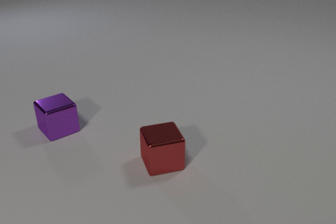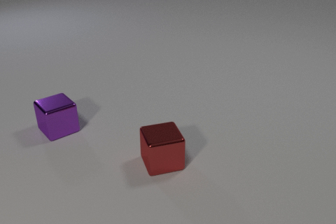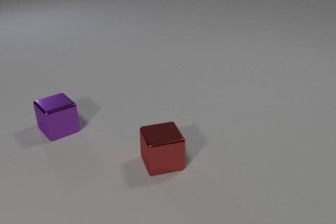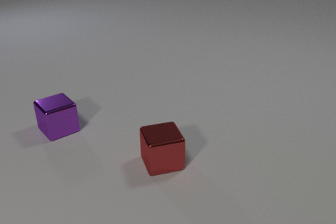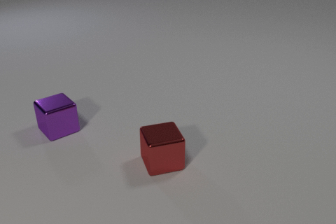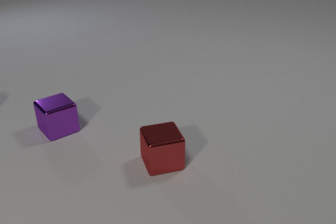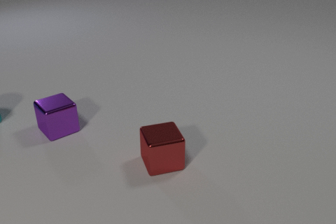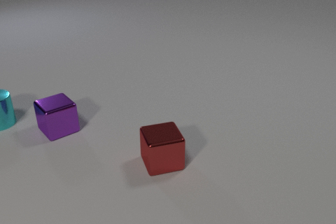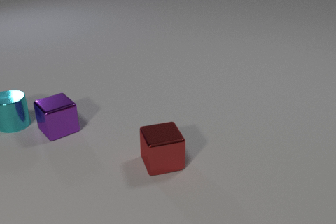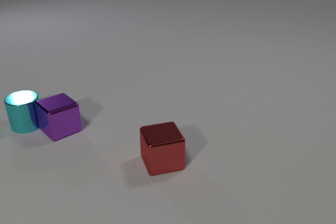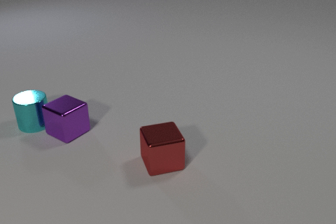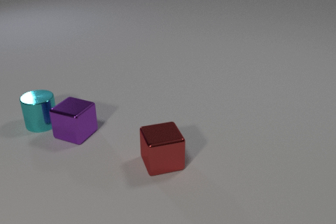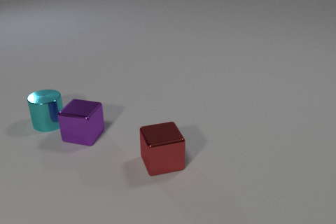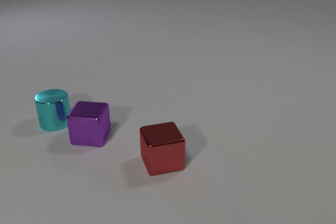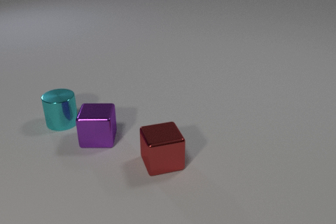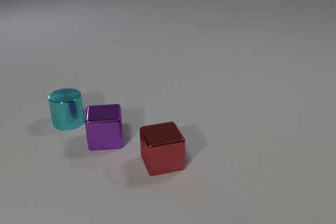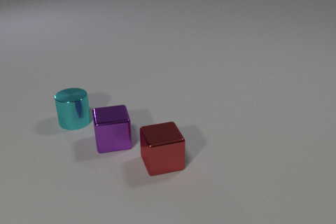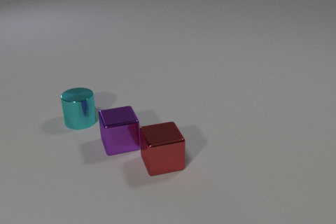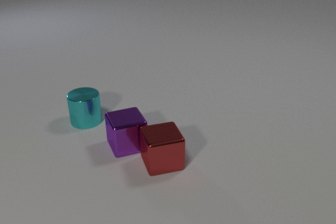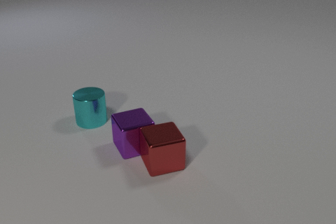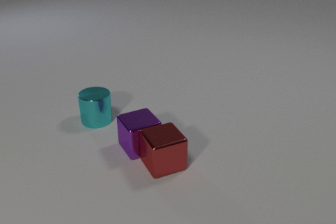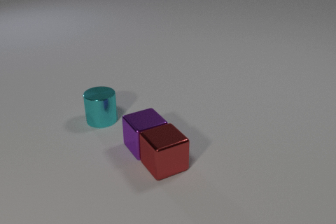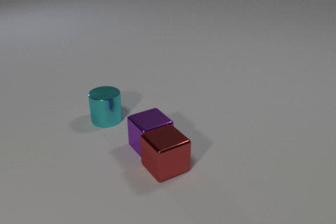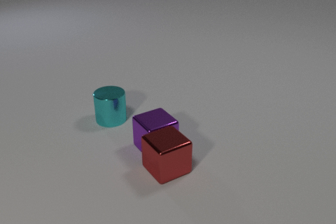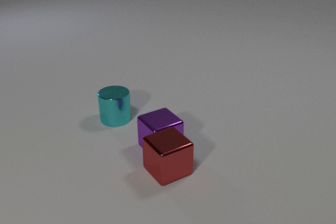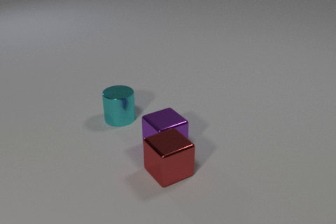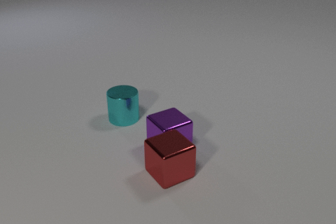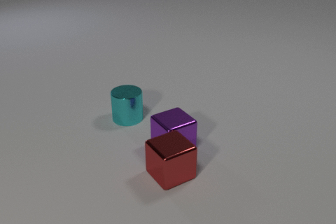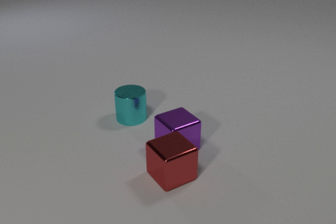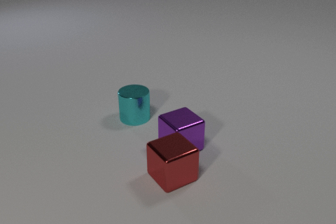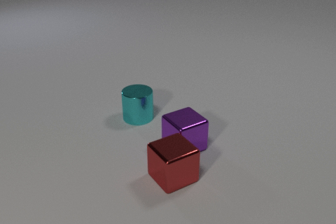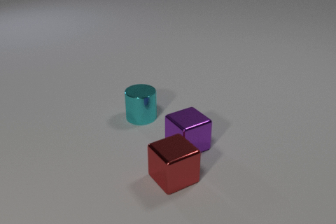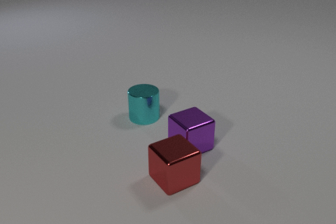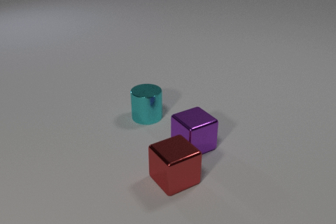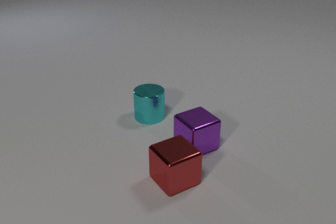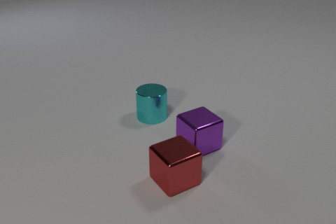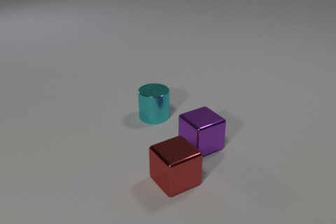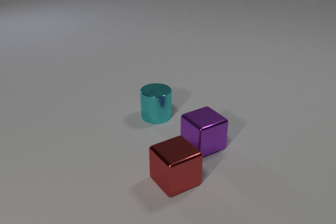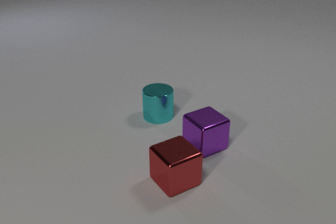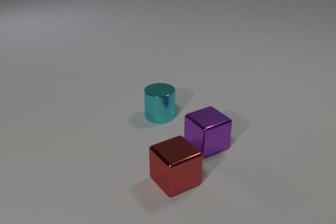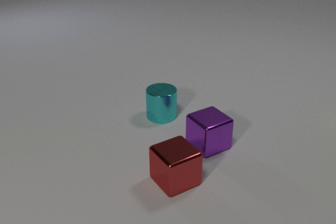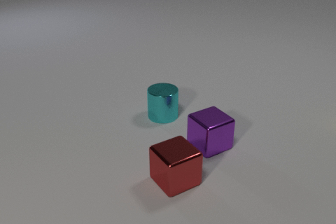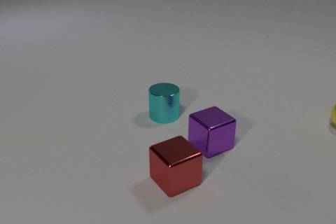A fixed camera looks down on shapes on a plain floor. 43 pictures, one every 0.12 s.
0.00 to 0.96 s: The cyan metal cylinder comes in at the left edge, slides to the right and toward the camera.
0.96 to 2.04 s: The cyan metal cylinder slides to the right. The purple metal cube slides to the right and toward the camera, spins so that its near face slides to the right, counterclockwise seen from above. The cyan metal cylinder and the purple metal cube collide.
2.04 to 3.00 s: The cyan metal cylinder slides to the right. The purple metal cube slides to the right. The red metal cube slides toward the camera. The purple metal cube and the red metal cube collide.
3.00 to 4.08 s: The cyan metal cylinder slides to the right. The purple metal cube slides to the right. The red metal cube slides toward the camera.
4.08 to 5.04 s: The cyan metal cylinder slides to the right. The purple metal cube slides to the right. The yellow metal sphere comes in at the right edge.
What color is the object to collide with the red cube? purple.
What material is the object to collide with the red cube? metal.
How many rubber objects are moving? 0.
